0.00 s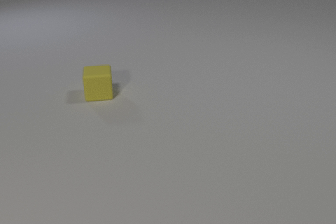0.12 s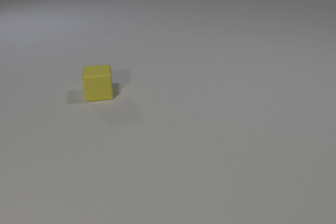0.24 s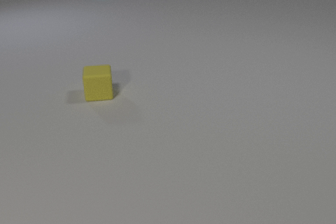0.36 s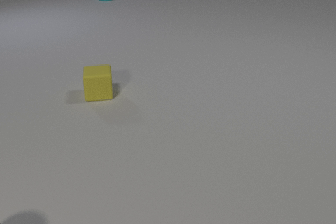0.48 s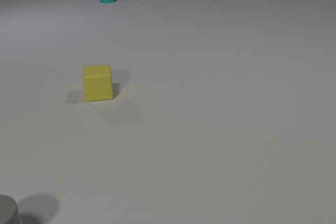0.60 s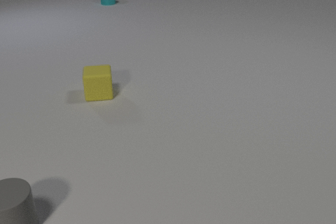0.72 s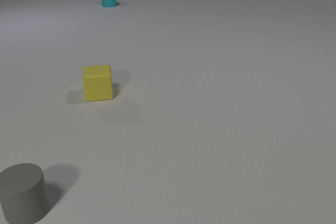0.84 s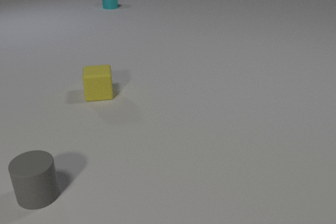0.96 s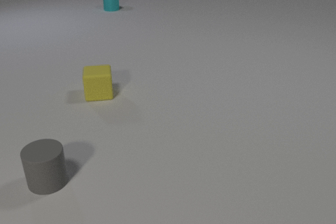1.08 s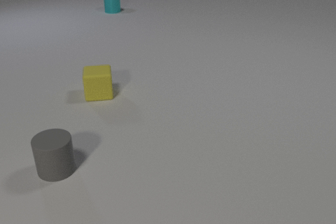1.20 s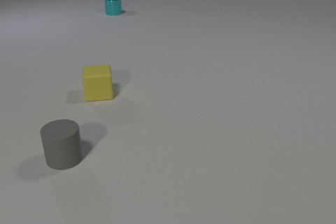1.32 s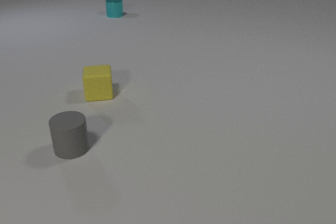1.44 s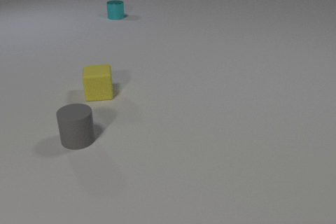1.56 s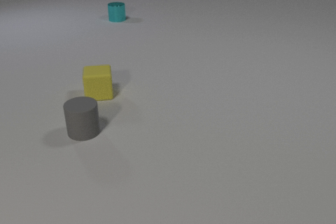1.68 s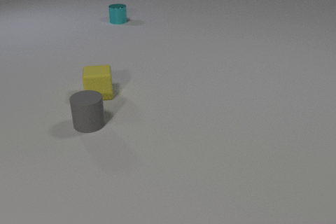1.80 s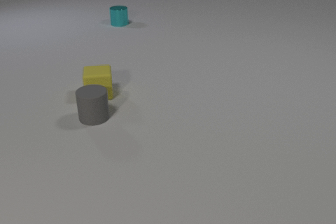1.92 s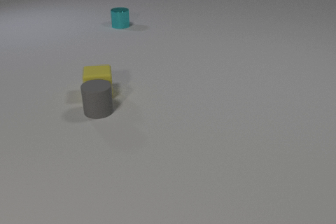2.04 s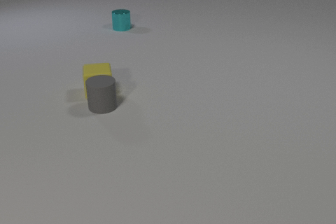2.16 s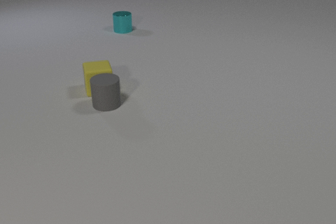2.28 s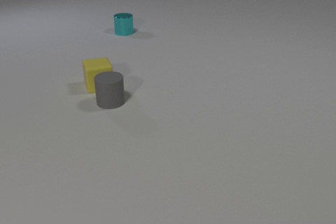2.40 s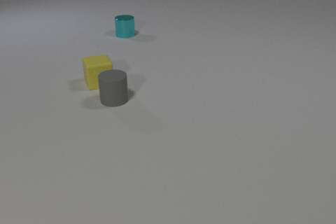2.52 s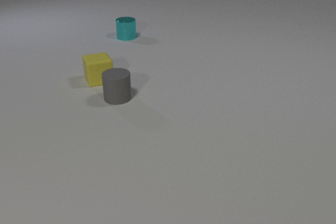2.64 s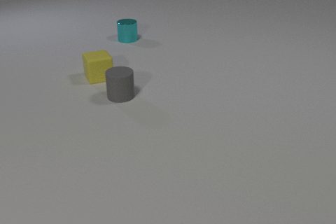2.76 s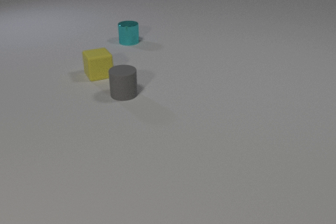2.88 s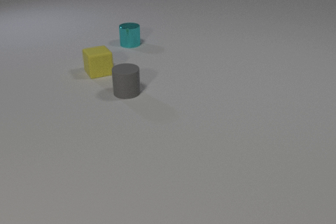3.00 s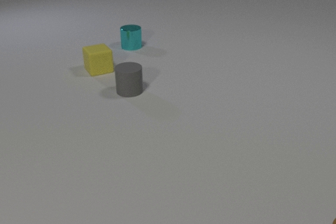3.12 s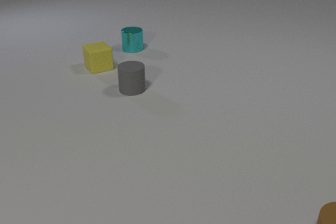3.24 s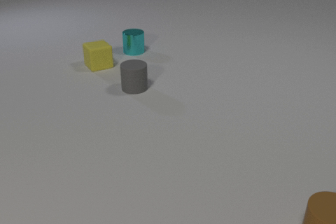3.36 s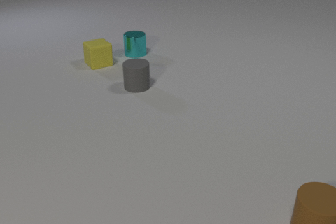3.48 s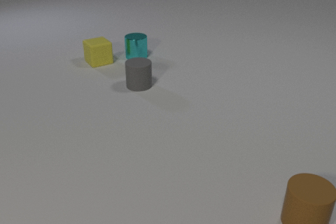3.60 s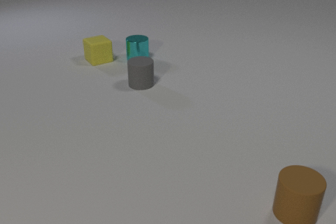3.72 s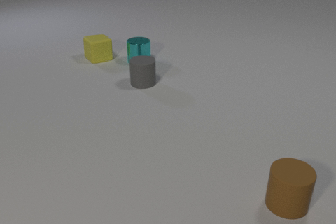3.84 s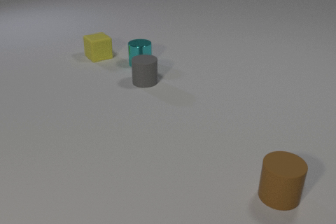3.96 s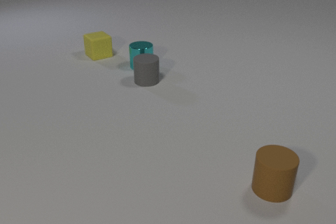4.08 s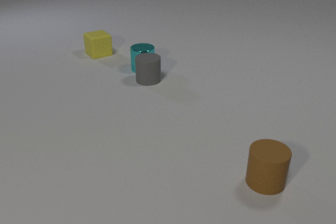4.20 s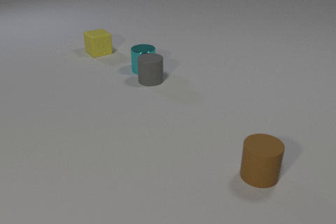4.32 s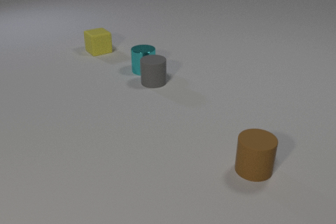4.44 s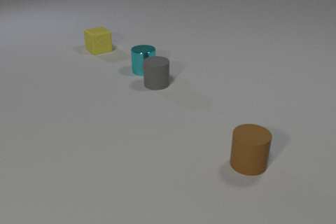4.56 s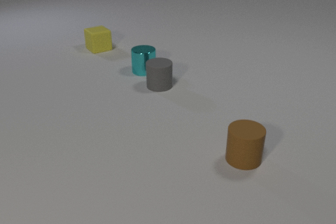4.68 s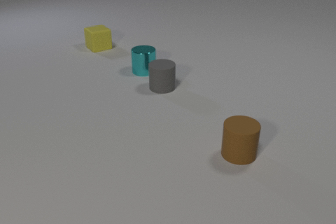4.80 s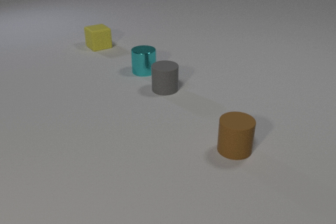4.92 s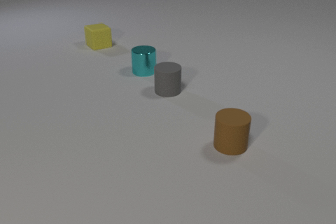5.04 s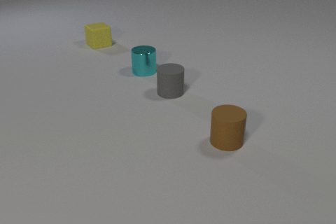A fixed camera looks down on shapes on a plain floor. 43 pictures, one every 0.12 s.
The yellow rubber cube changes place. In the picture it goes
away from the camera.
The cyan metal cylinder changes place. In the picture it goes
toward the camera.
0.00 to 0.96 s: The gray rubber cylinder comes in at the bottom edge, slides away from the camera and to the right. The cyan metal cylinder comes in at the top edge, slides toward the camera.
0.96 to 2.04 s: The gray rubber cylinder slides away from the camera and to the right. The cyan metal cylinder slides toward the camera. The gray rubber cylinder and the yellow rubber cube collide.
2.04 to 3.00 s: The gray rubber cylinder slides away from the camera and to the right. The yellow rubber cube slides away from the camera. The cyan metal cylinder slides toward the camera.
3.00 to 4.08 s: The gray rubber cylinder slides away from the camera and to the right. The yellow rubber cube slides away from the camera. The cyan metal cylinder slides toward the camera. The brown rubber cylinder slides away from the camera and to the left.
4.08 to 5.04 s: The gray rubber cylinder slides toward the camera and to the right. The yellow rubber cube slides away from the camera. The cyan metal cylinder slides toward the camera. The brown rubber cylinder slides away from the camera and to the left. The gray rubber cylinder and the cyan metal cylinder collide.
How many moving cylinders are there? 3.
How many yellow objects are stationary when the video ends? 0.
How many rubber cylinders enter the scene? 2.
